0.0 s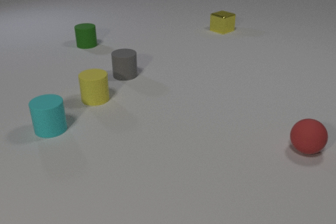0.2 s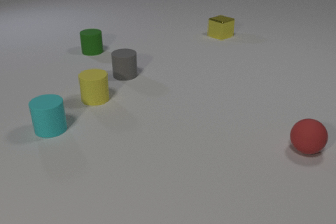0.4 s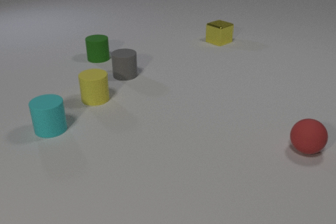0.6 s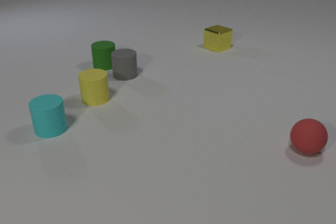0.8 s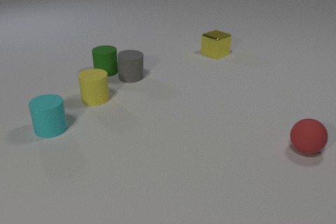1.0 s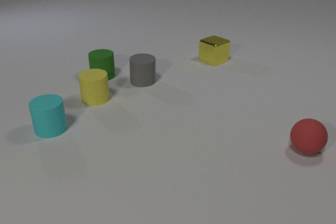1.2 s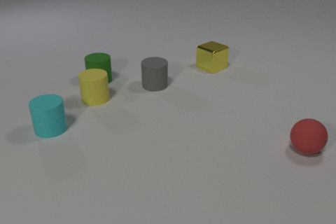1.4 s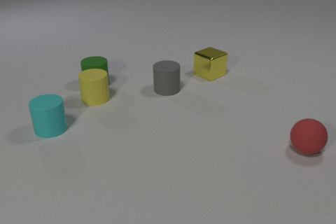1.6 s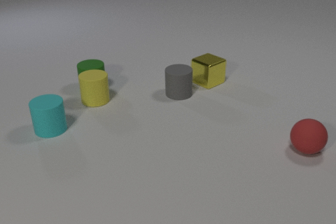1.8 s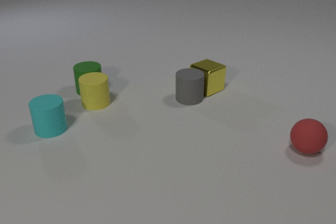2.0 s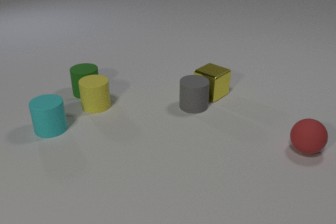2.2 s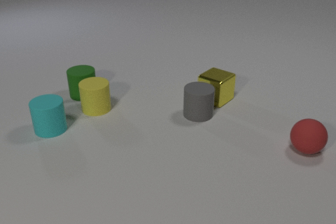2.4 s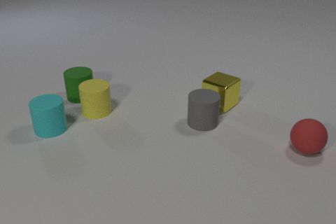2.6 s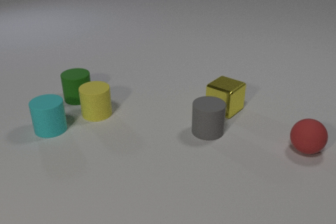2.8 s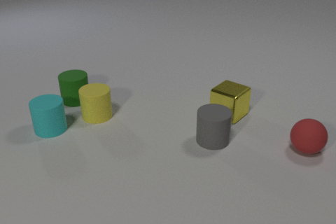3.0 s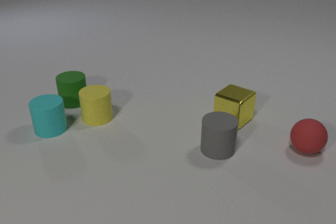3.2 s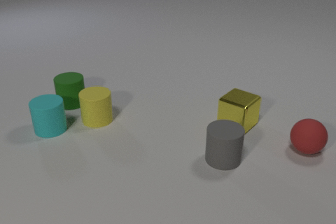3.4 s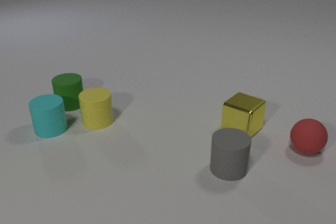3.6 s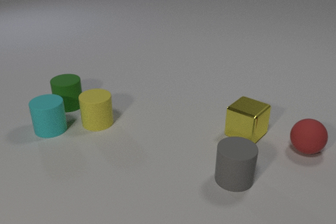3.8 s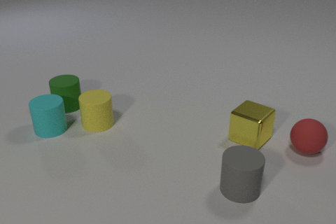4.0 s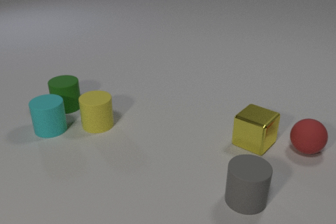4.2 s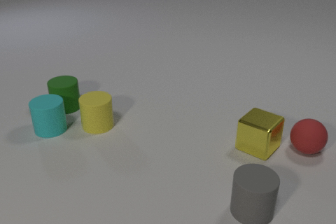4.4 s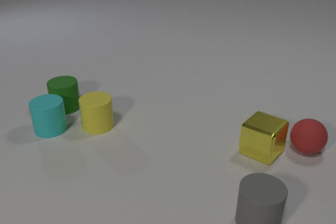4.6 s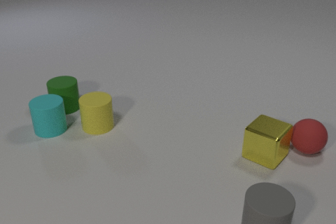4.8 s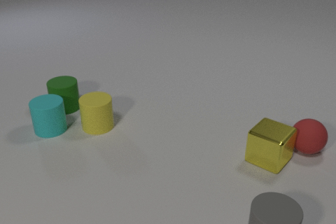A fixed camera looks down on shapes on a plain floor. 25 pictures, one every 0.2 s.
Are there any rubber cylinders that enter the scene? no.
How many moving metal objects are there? 1.
What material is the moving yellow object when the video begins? metal.
0.0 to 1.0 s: The green rubber cylinder slides toward the camera. The gray rubber cylinder slides to the right and toward the camera. The yellow metal cube slides toward the camera. The green rubber cylinder and the gray rubber cylinder collide.
1.0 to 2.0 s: The green rubber cylinder slides toward the camera and to the left. The gray rubber cylinder slides toward the camera and to the right. The yellow metal cube slides toward the camera. The yellow rubber cylinder slides toward the camera. The green rubber cylinder and the yellow rubber cylinder collide. The gray rubber cylinder and the yellow metal cube collide.
2.0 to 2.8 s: The green rubber cylinder slides toward the camera and to the left. The gray rubber cylinder slides toward the camera. The yellow metal cube slides toward the camera and to the right. The yellow rubber cylinder slides toward the camera.
2.8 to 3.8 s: The green rubber cylinder slides toward the camera and to the left. The gray rubber cylinder slides toward the camera. The yellow metal cube slides toward the camera and to the right. The yellow rubber cylinder slides toward the camera.
3.8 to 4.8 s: The gray rubber cylinder slides toward the camera and to the right. The yellow metal cube slides toward the camera and to the right.
